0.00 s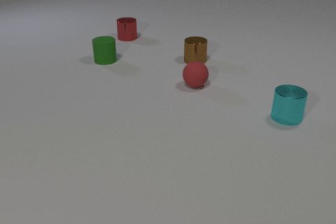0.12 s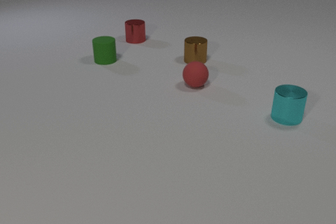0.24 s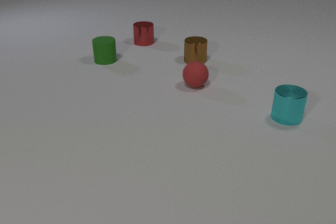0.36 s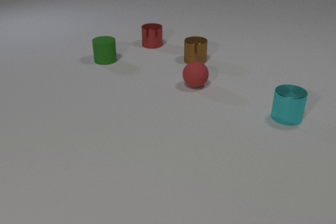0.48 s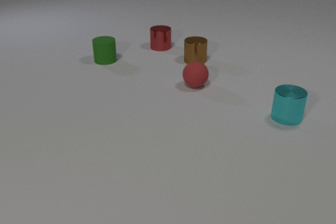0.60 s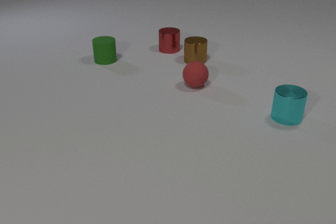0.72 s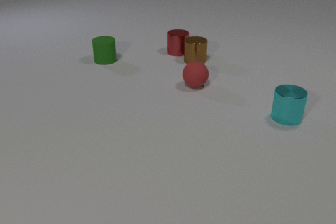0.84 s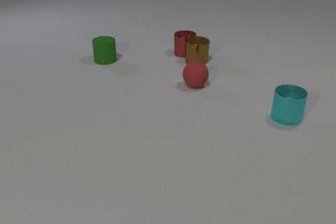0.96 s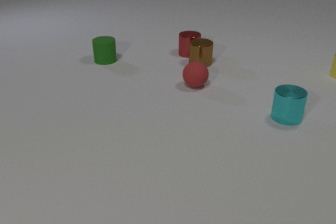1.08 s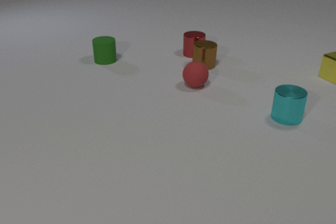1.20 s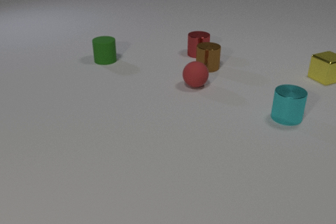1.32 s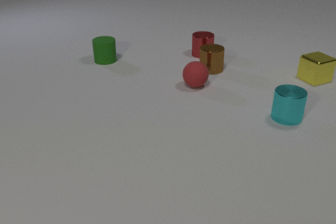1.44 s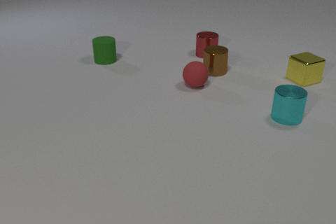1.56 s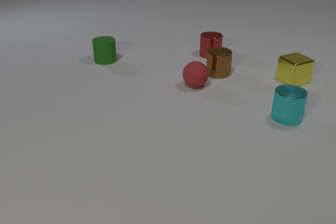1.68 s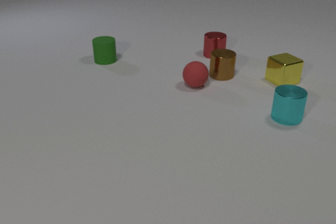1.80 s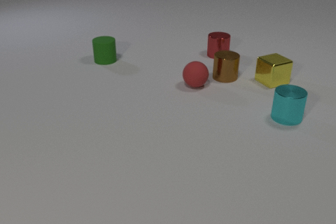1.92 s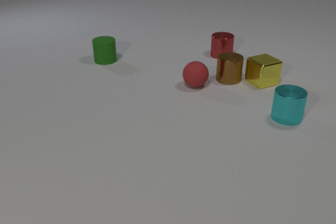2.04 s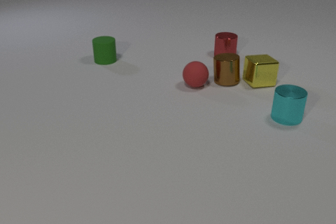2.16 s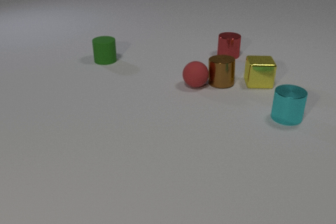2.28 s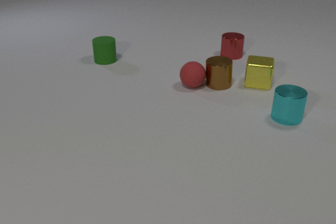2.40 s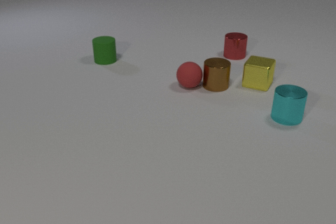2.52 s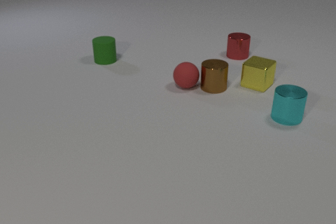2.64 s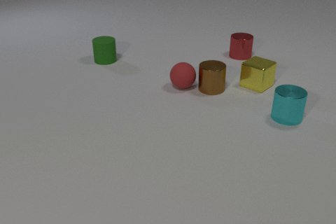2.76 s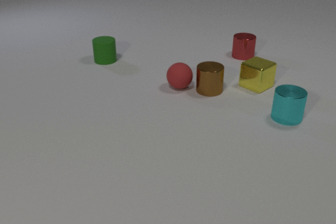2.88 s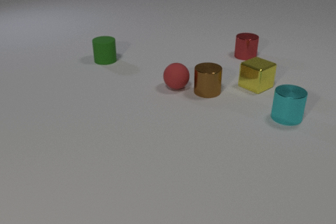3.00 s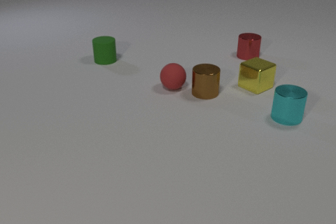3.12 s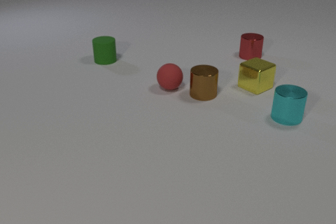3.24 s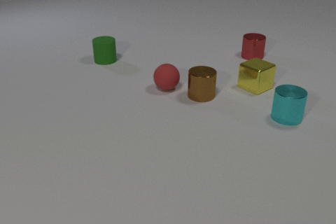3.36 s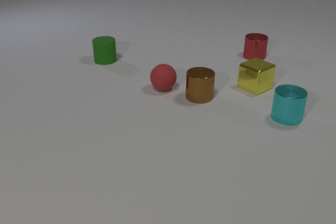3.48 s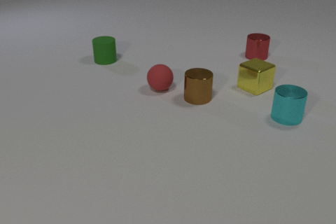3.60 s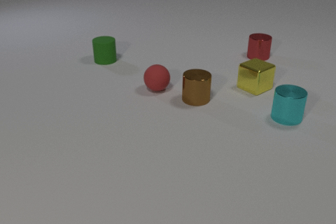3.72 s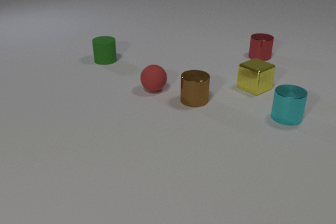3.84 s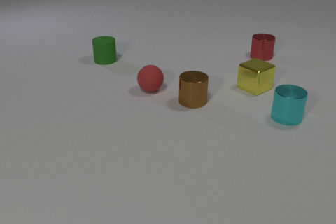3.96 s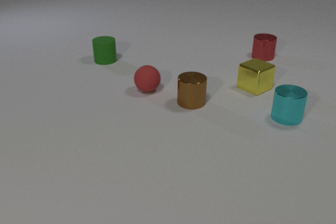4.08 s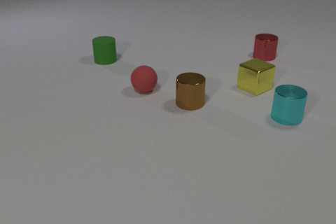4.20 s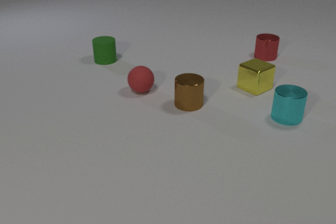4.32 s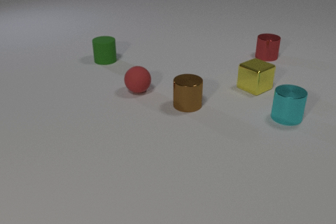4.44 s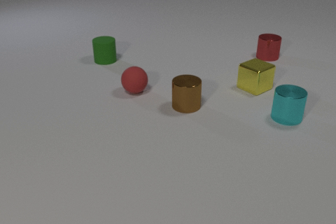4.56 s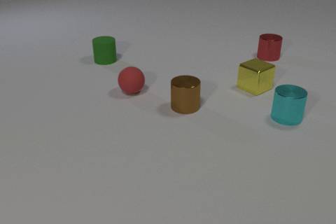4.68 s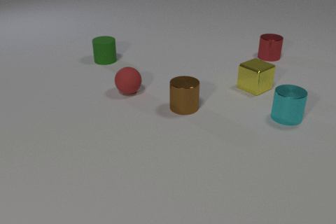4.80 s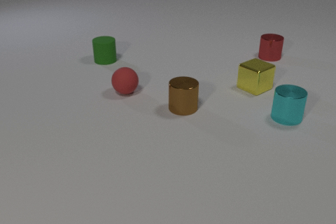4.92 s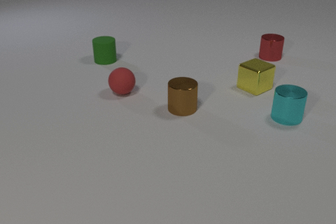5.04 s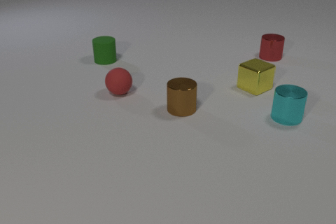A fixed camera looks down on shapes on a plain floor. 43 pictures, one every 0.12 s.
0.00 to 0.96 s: The red metal cylinder slides to the right and toward the camera. The brown metal cylinder slides toward the camera and to the right. The yellow metal cube comes in at the right edge. The red metal cylinder and the brown metal cylinder collide.
0.96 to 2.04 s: The red metal cylinder slides to the right. The brown metal cylinder slides toward the camera and to the right. The yellow metal cube slides to the left and toward the camera. The brown metal cylinder and the yellow metal cube collide.
2.04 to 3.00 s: The red metal cylinder slides to the right. The brown metal cylinder slides toward the camera and to the left. The yellow metal cube slides toward the camera, spins clockwise seen from above by about 60 degrees, its near face sliding to the left. The red rubber sphere rolls to the left. The brown metal cylinder and the red rubber sphere collide.
3.00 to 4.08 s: The red metal cylinder slides to the right. The brown metal cylinder slides toward the camera and to the left. The red rubber sphere rolls to the left.
4.08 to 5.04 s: The red metal cylinder slides to the right. The brown metal cylinder slides toward the camera and to the left. The red rubber sphere rolls to the left.
How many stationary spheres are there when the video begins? 1.
How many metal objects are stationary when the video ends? 2.
Are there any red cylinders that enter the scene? no.
